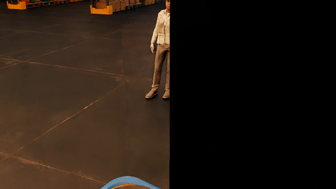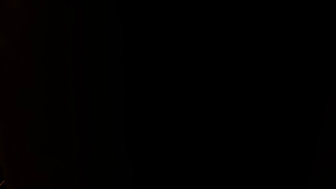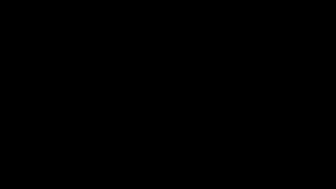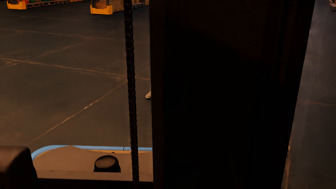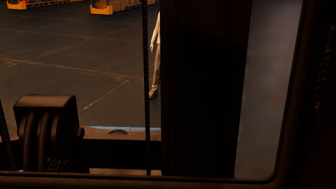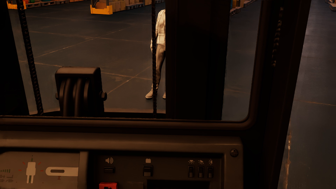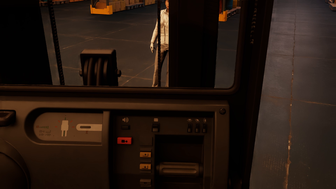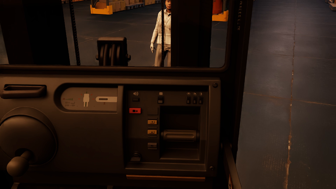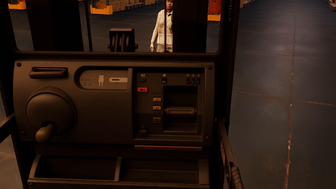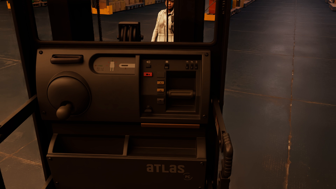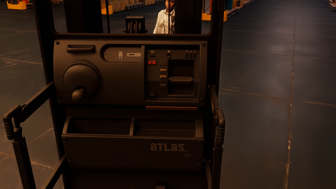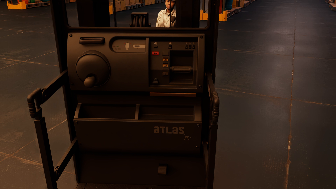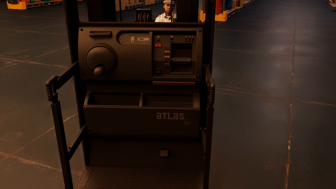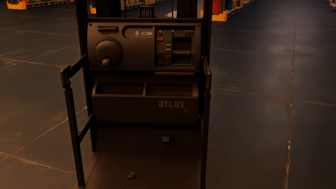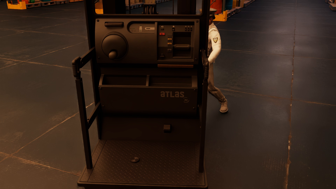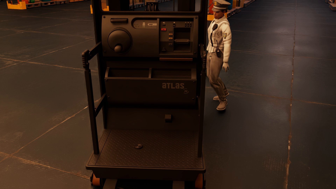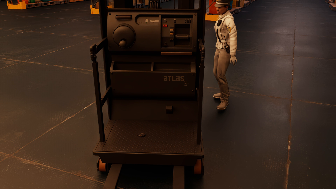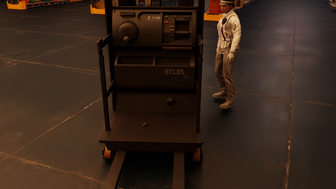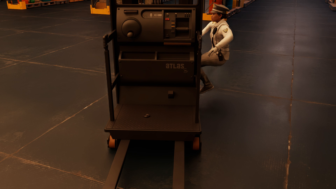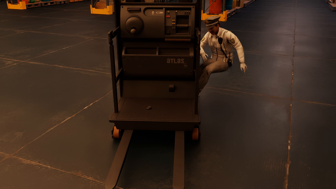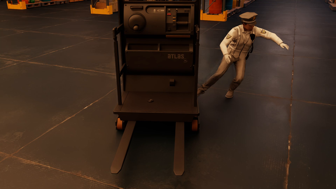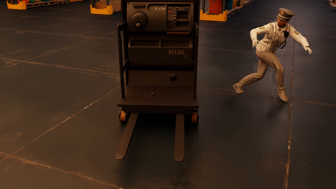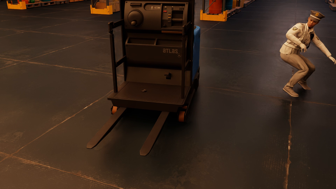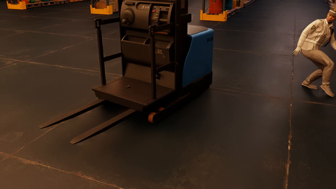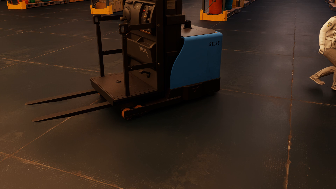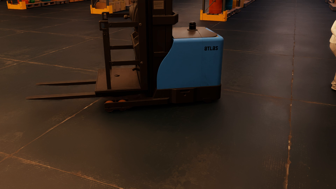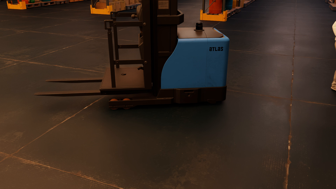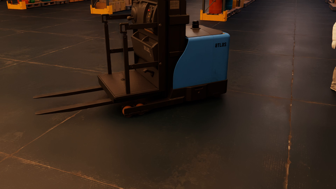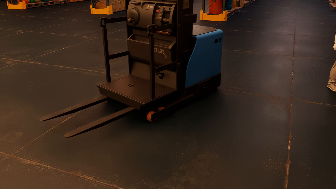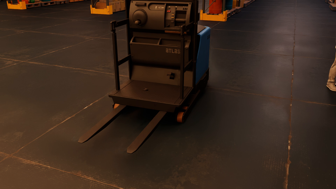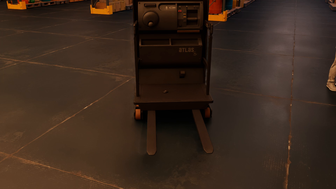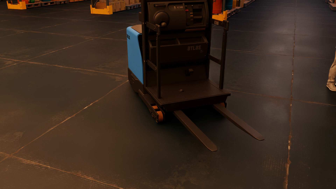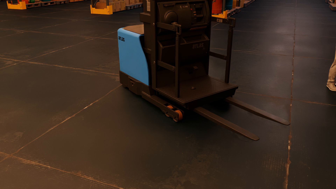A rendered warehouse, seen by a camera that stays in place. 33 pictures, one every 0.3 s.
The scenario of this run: Near miss between a forklift and a person.
